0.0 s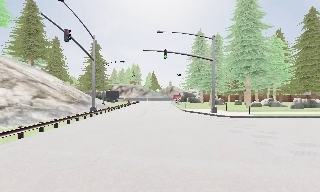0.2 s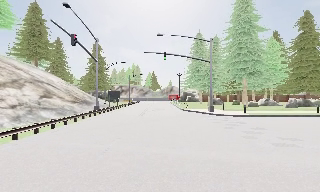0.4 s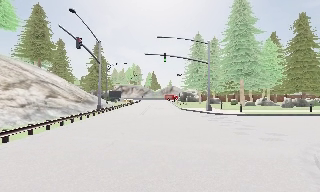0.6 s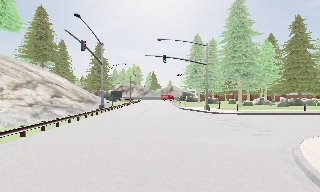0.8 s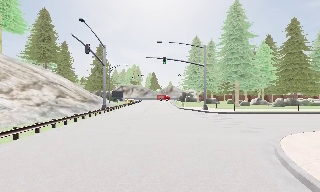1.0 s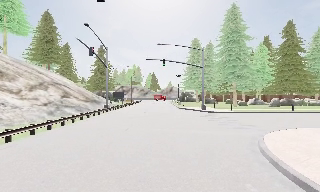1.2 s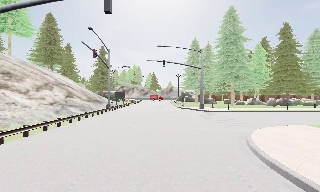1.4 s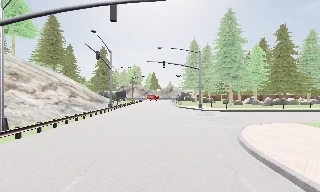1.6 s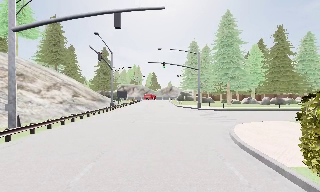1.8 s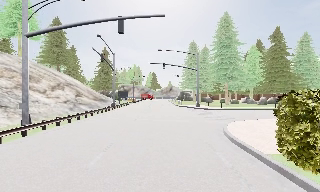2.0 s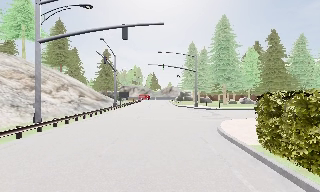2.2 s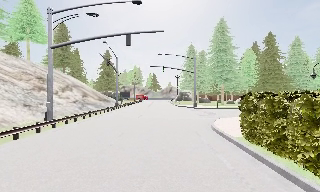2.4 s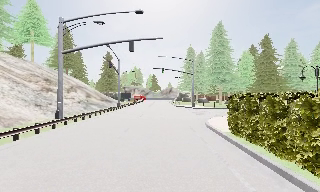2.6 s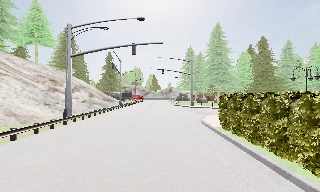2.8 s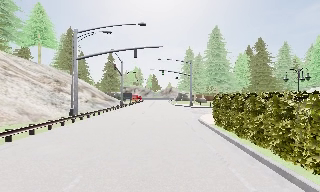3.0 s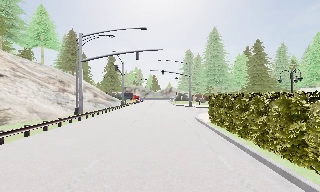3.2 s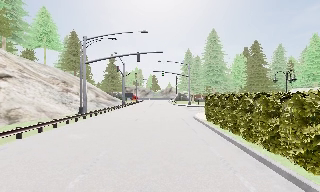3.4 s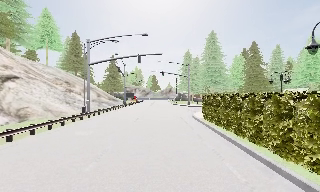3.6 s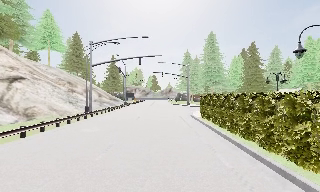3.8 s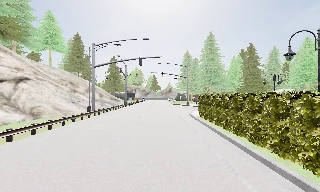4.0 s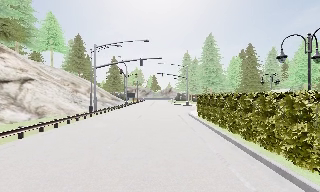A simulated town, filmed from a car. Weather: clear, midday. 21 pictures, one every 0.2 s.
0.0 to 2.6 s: The camera travels backward, about 11 m, so what stands in front gets smaller.
2.6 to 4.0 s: The camera travels backward, about 5 m, so what stands in front gets smaller. It loses speed.
The film runs backward here.
